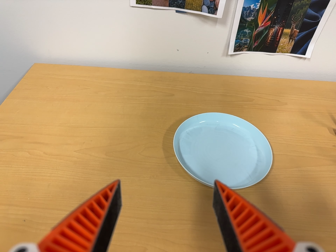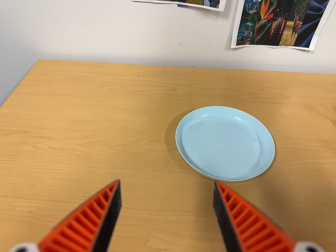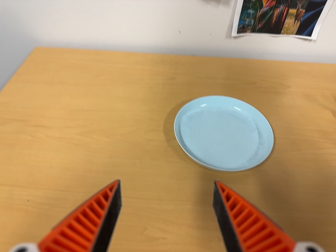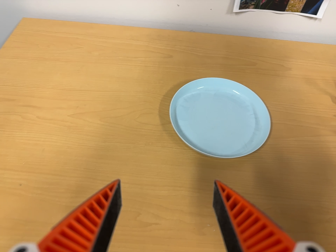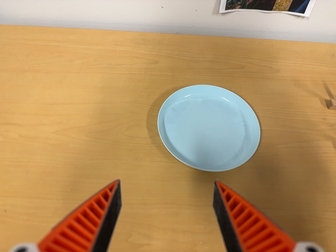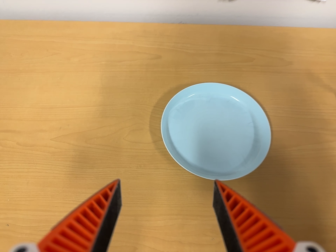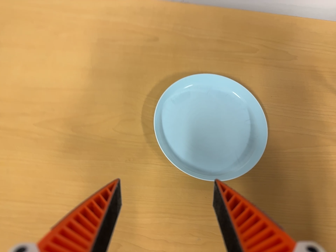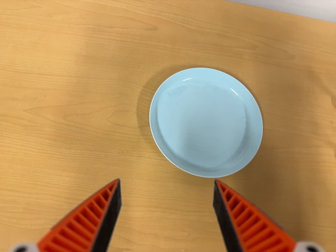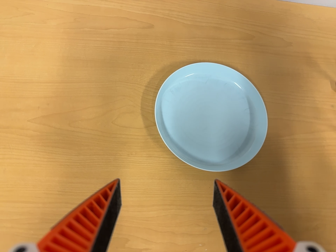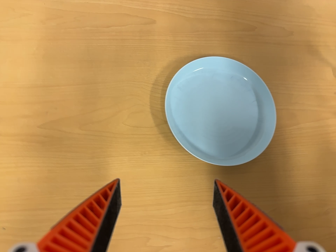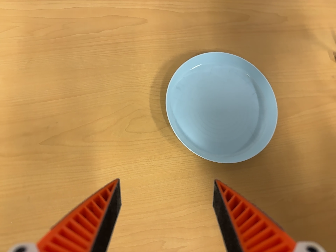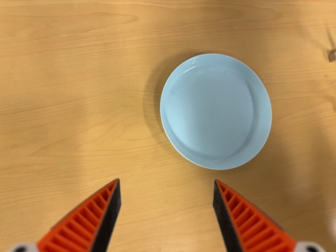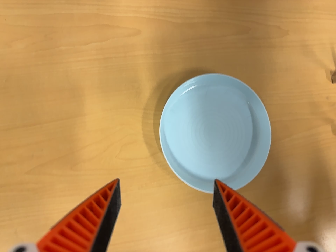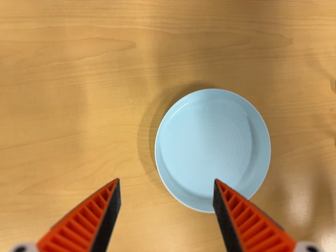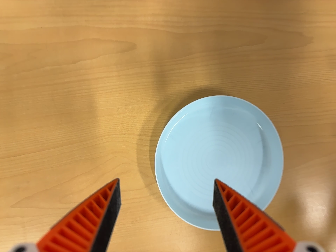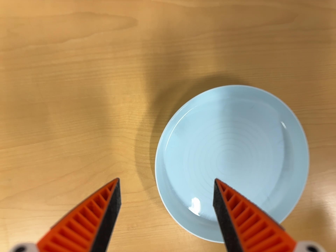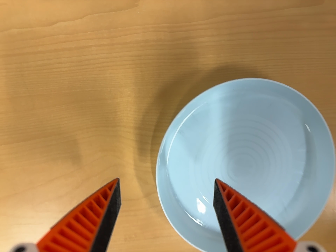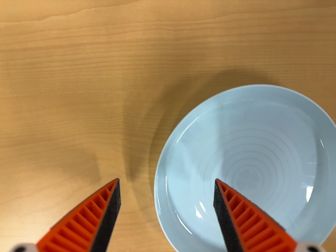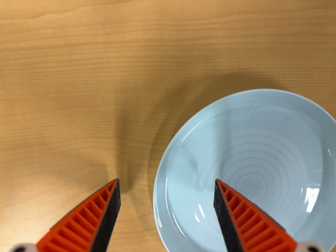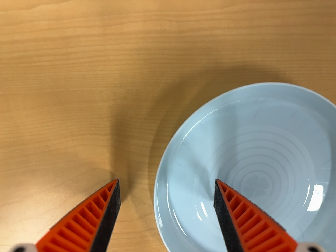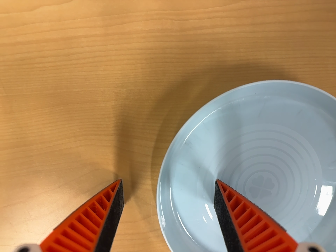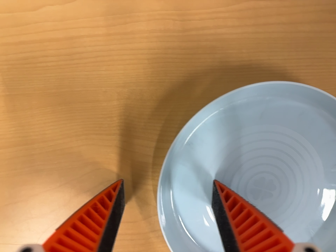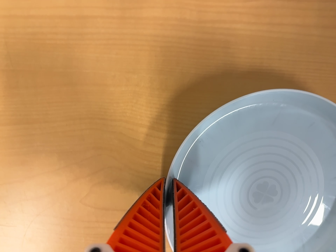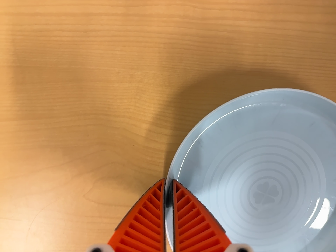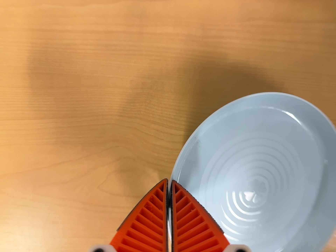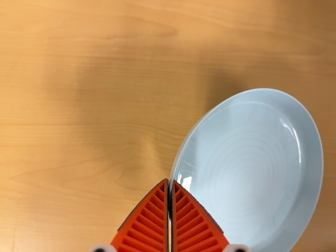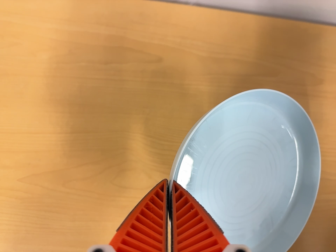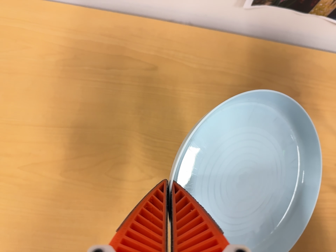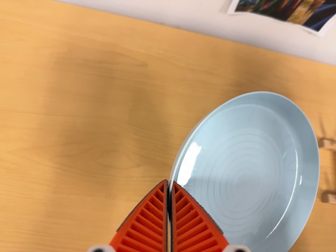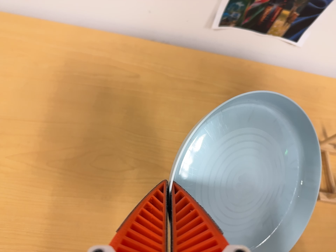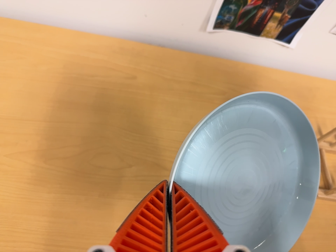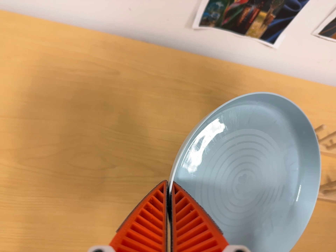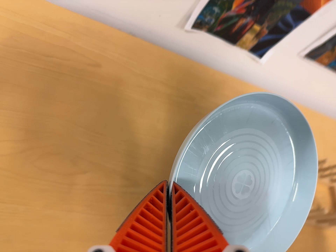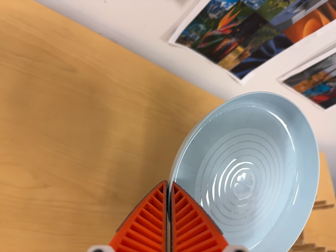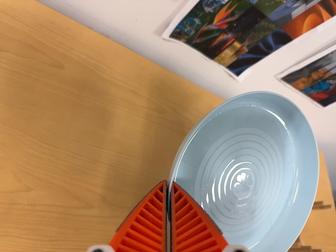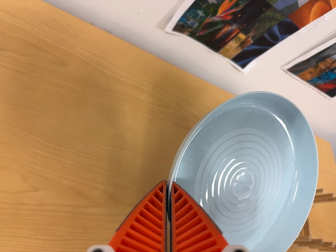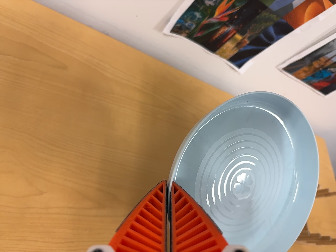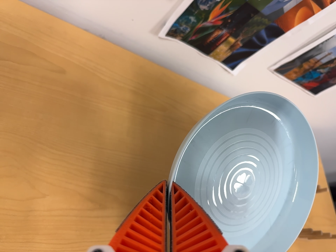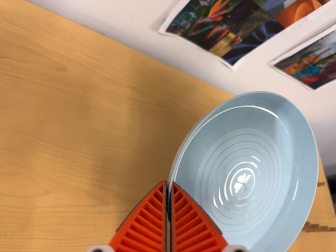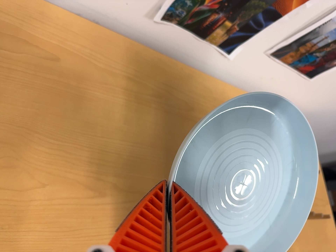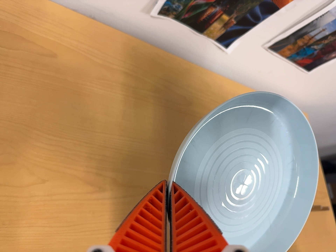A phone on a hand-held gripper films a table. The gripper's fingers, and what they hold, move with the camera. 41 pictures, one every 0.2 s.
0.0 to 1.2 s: The camera travels toward the top of its view and forward, about 14 cm. Its aim tips toward the bottom of its view by about 25 degrees.
1.2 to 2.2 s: The camera travels toward the top of its view and to its left, about 12 cm. Its aim tips toward the bottom of its view by about 15 degrees. It rolls about its line of sight by about 10 degrees, and the scene rotates counterclockwise.
2.2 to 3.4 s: The camera travels toward the top of its view and forward, about 22 cm. Its aim tips toward the bottom of its view by about 15 degrees. It rolls about its line of sight by about 10 degrees, and the scene rotates clockwise.
3.4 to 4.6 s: The camera shifts only a little, or ends up much as it began.
4.6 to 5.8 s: The camera travels backward and toward the bottom of its view, about 28 cm. Its aim tips toward the top of its view by about 35 degrees.
5.8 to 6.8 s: The camera swings to its right by about 20 degrees, and the scene slides to the left. It travels forward, about 6 cm, so what stands in front looms larger. It rolls about its line of sight by about 10 degrees, and the scene rotates clockwise.
6.8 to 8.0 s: The camera shifts only a little, or ends up much as it began.
The film runs forward here.
